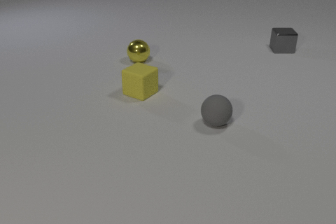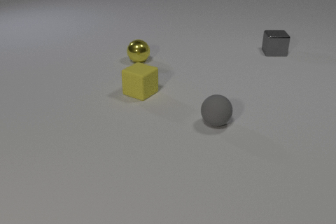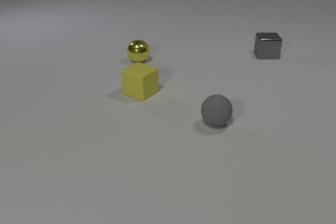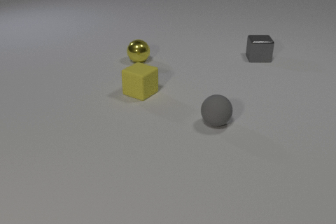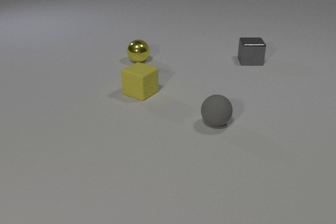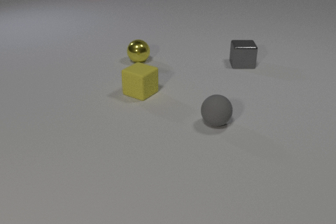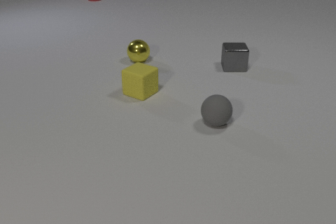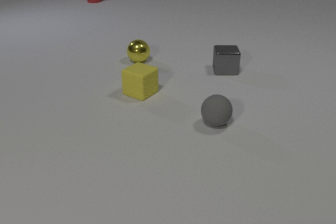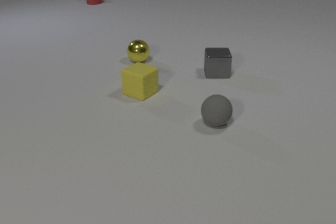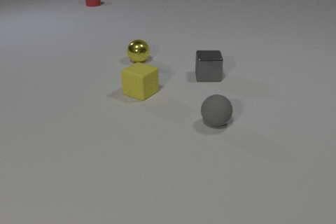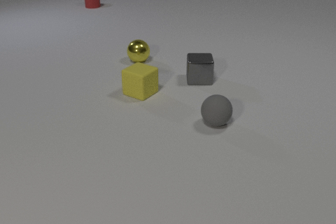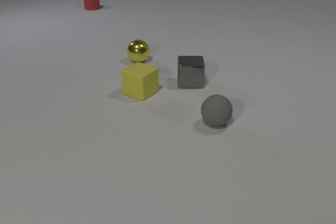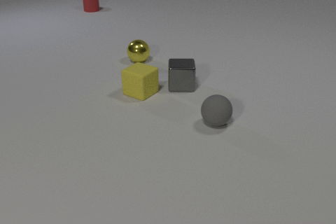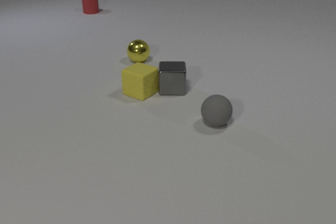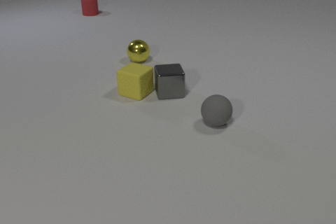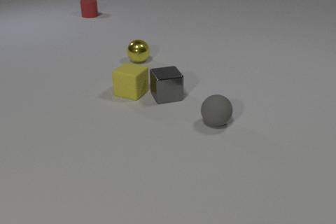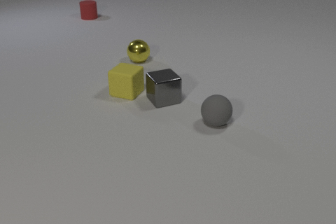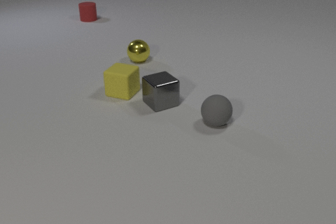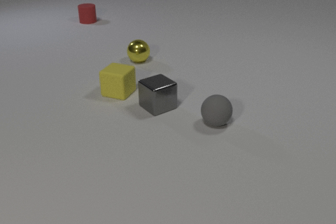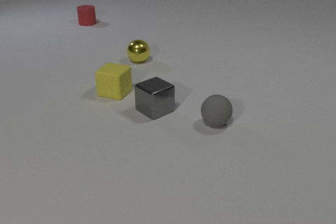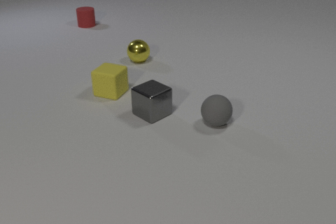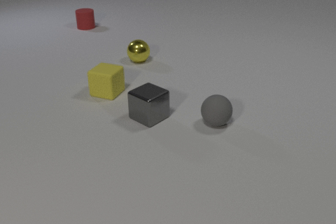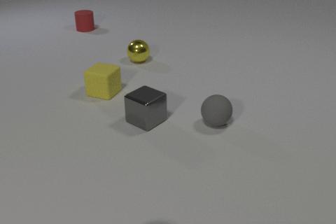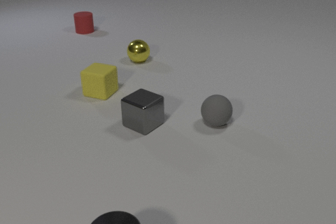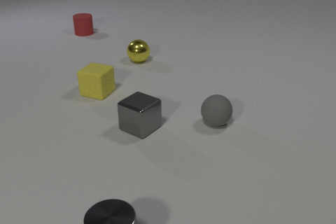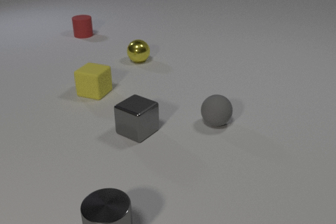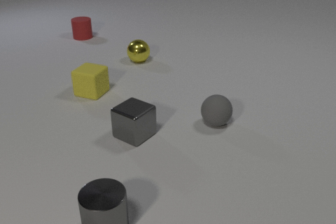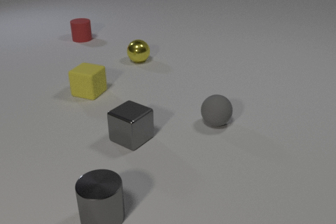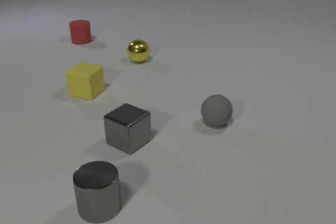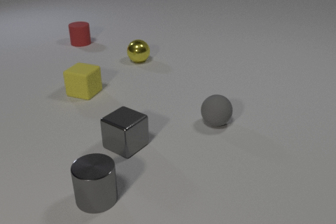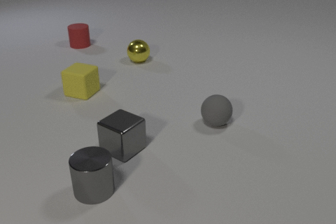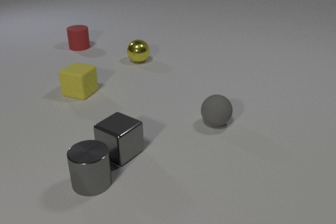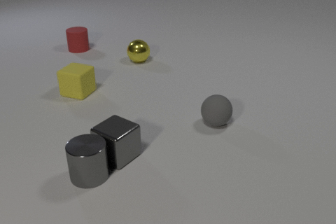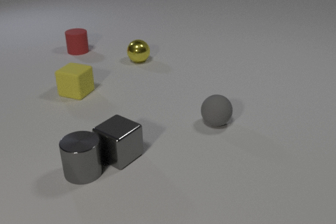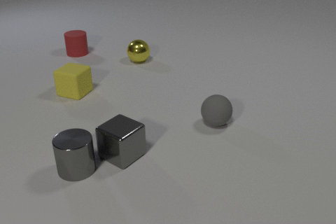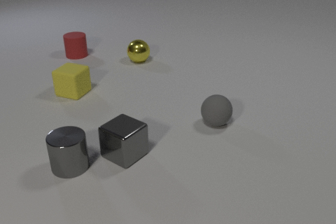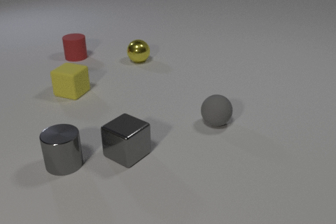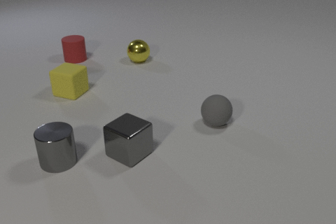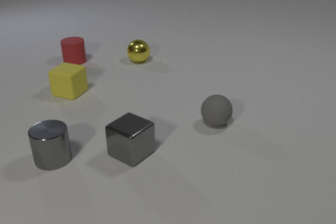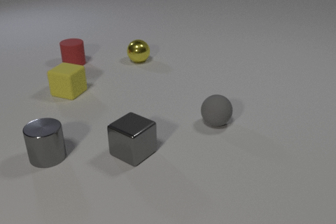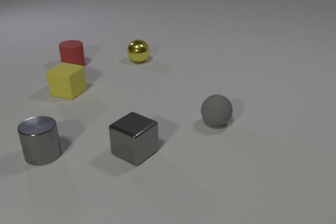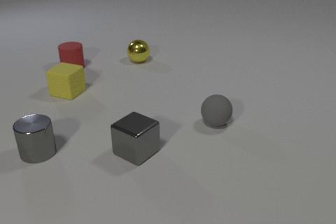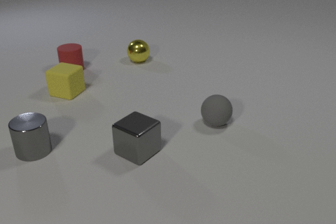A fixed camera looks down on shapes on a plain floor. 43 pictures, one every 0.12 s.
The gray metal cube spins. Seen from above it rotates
counterclockwise.
The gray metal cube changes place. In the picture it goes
toward the camera.
0.00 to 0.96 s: The gray metal cube slides toward the camera and to the left. The red rubber cylinder comes in at the top edge, slides toward the camera.
0.96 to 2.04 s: The gray metal cube slides toward the camera and to the left, spins so that its near face slides to the right, counterclockwise seen from above. The yellow rubber cube slides to the left. The red rubber cylinder slides toward the camera. The gray metal cube and the yellow rubber cube collide.
2.04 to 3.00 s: The gray metal cube slides toward the camera and to the left, spins so that its near face slides to the right, counterclockwise seen from above. The yellow rubber cube slides to the left. The red rubber cylinder slides toward the camera. The gray metal cylinder comes in at the bottom edge, slides away from the camera.
3.00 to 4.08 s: The gray metal cube slides toward the camera. The yellow rubber cube slides to the left. The red rubber cylinder slides toward the camera. The gray metal cylinder slides away from the camera. The gray metal cube and the gray metal cylinder collide.
4.08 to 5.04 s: The gray metal cube slides to the right. The yellow rubber cube slides to the left. The red rubber cylinder slides toward the camera. The gray metal cylinder slides away from the camera and to the left.
What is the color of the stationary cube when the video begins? yellow.
How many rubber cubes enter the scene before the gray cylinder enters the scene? 0.
How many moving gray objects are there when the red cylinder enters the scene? 1.
